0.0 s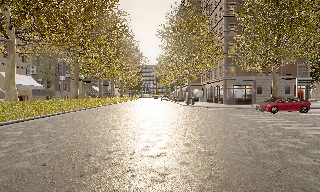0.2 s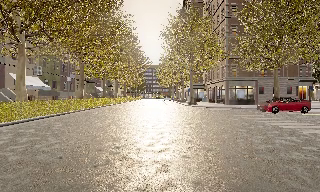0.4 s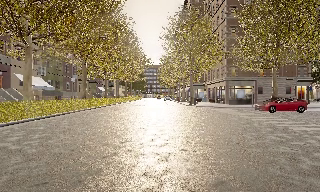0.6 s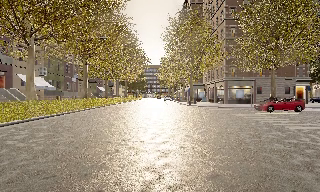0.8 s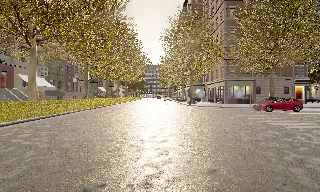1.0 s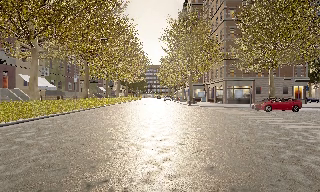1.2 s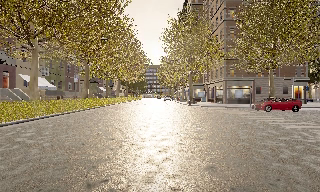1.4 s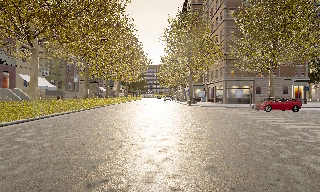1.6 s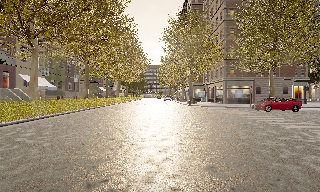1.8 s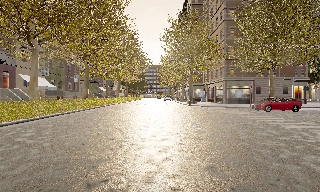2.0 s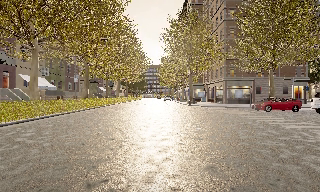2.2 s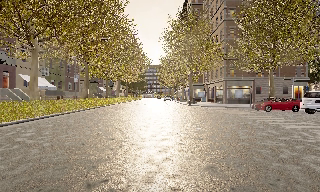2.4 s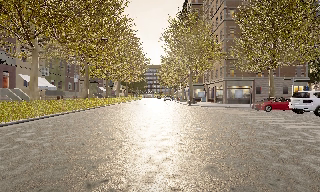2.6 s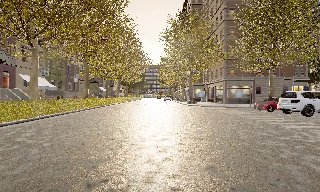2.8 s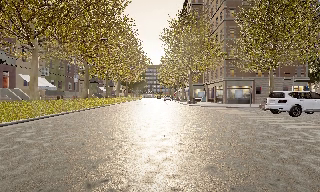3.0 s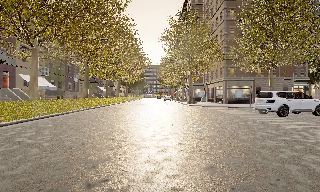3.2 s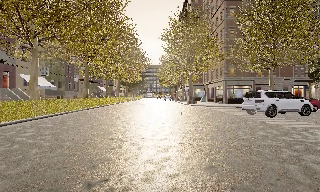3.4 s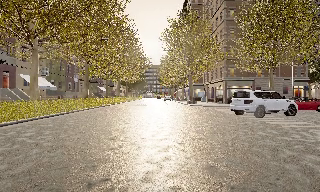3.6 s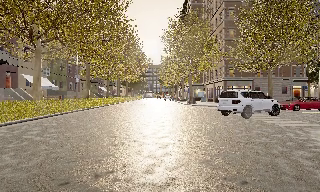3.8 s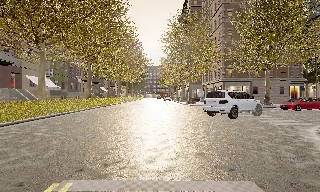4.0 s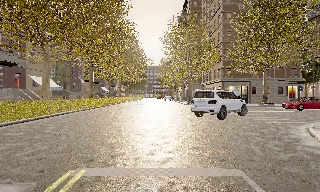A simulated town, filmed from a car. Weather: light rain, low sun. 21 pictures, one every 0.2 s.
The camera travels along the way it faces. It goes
backward.
0.0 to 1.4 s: The camera travels backward, about 1.5 m, so what stands in front gets smaller. It loses speed.
1.4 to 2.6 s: The camera keeps its place and its aim.
2.6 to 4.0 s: The camera travels backward, about 1.5 m, so what stands in front gets smaller. It gains speed.
The film runs backward here.
